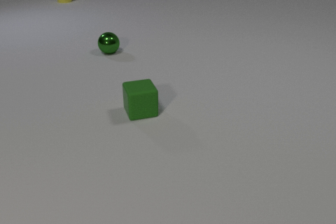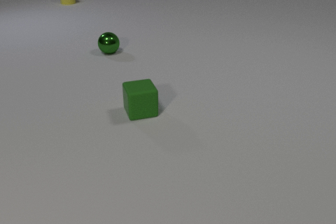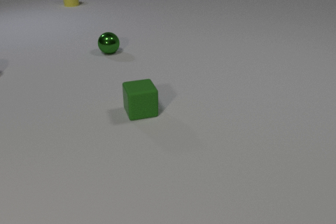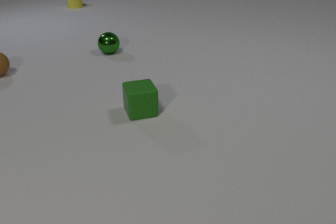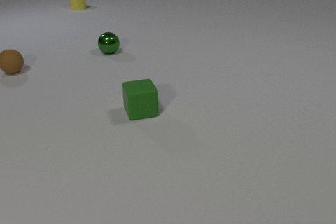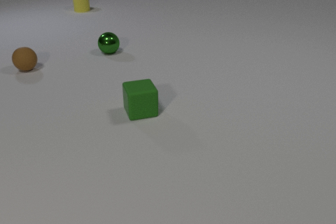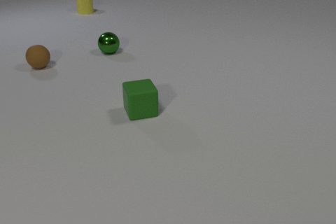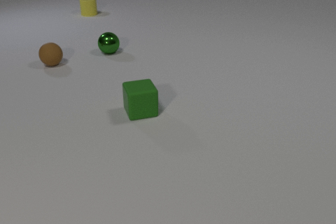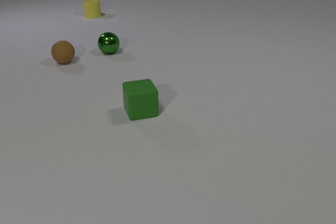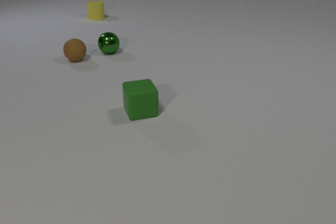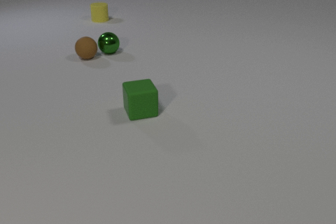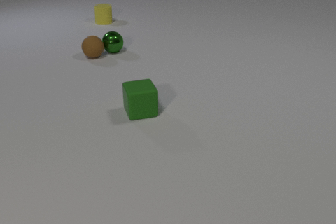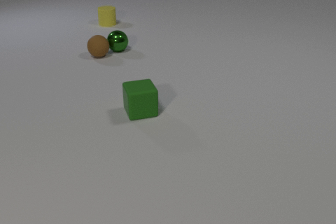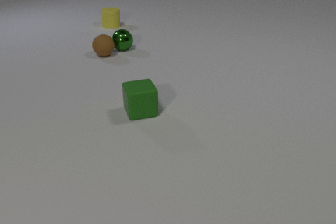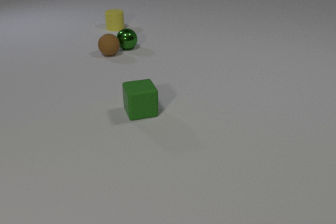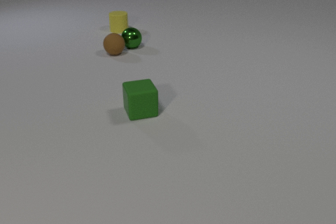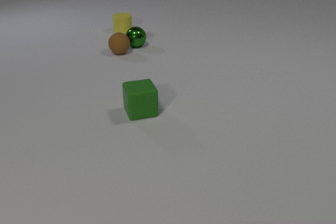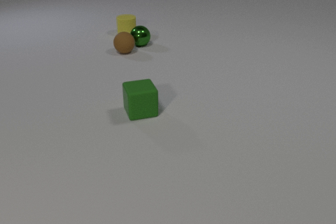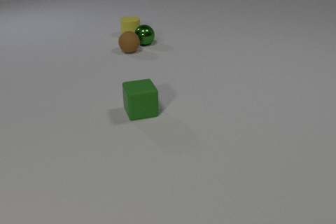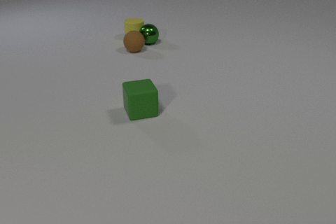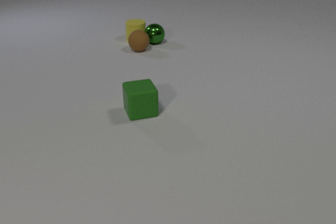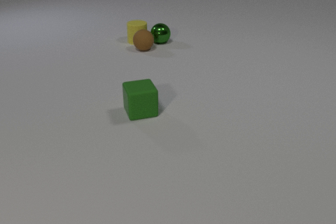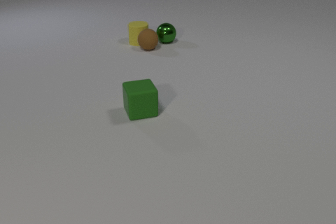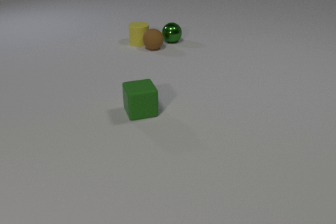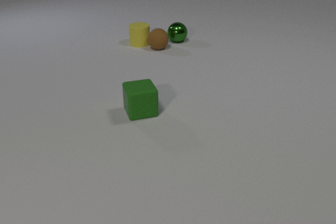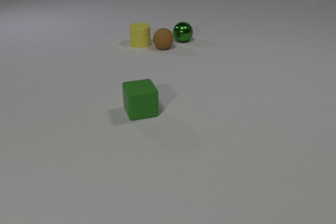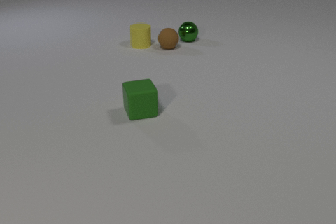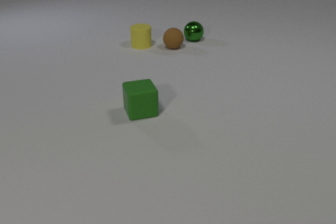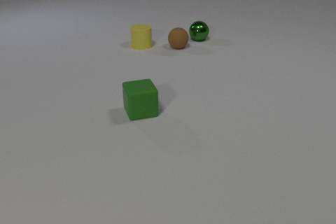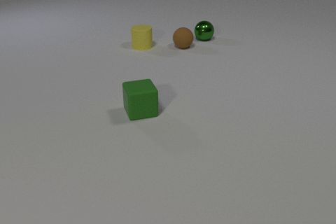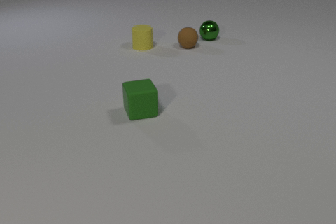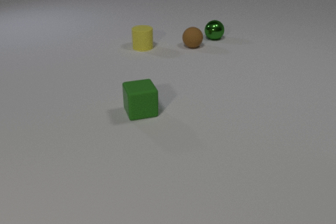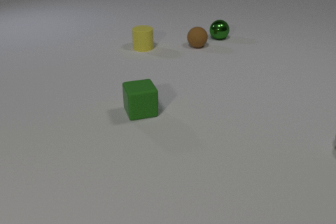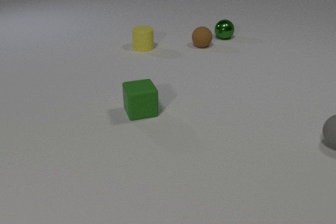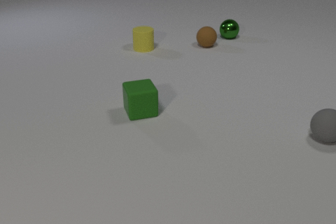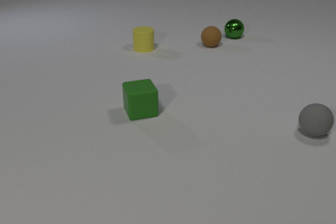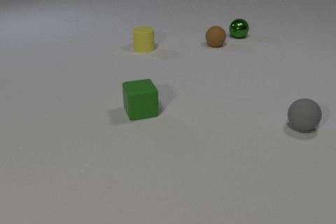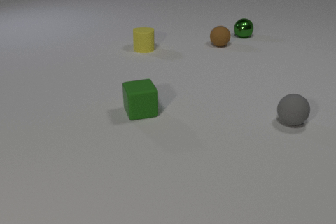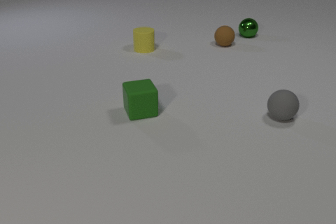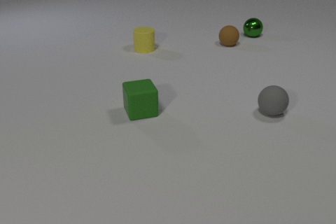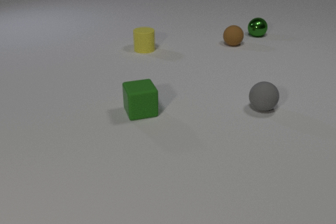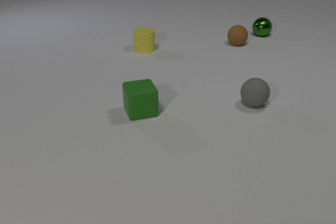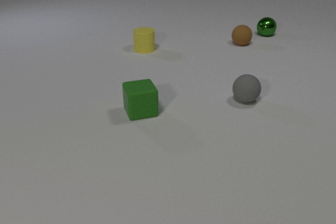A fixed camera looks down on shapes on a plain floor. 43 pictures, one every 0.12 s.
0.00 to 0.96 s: The brown rubber sphere comes in at the left edge, rolls to the right. The yellow rubber cylinder slides toward the camera and to the right.
0.96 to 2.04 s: The brown rubber sphere rolls to the right. The green metal sphere rolls to the right and away from the camera. The yellow rubber cylinder slides toward the camera and to the right. The brown rubber sphere and the green metal sphere collide.
2.04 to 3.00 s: The brown rubber sphere rolls to the right. The green metal sphere rolls to the right. The yellow rubber cylinder slides toward the camera and to the right. The green metal sphere and the yellow rubber cylinder collide. The brown rubber sphere and the yellow rubber cylinder collide.
3.00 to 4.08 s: The brown rubber sphere rolls to the right. The green metal sphere rolls to the right. The yellow rubber cylinder slides toward the camera. The gray rubber sphere comes in at the right edge, rolls to the left and away from the camera.
4.08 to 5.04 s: The brown rubber sphere rolls to the right. The green metal sphere rolls to the right and away from the camera. The gray rubber sphere rolls to the left and away from the camera.
How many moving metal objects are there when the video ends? 1.
Are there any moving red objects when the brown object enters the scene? no.
How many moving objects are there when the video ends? 3.
